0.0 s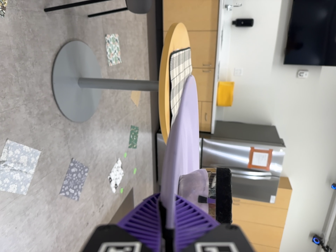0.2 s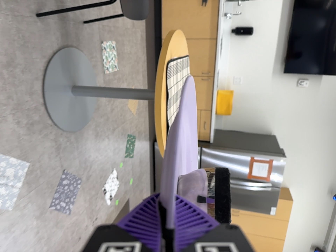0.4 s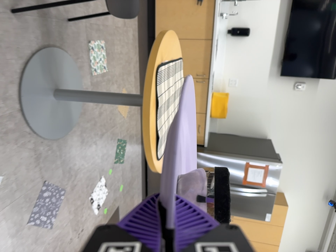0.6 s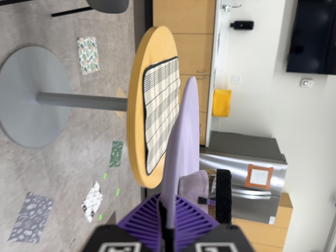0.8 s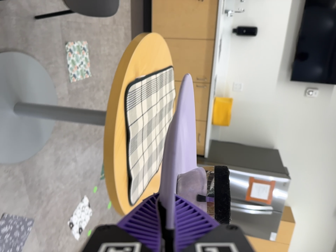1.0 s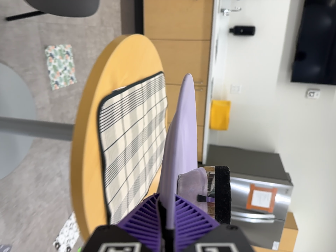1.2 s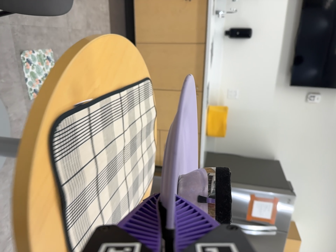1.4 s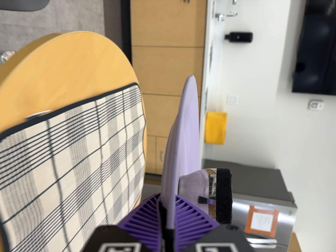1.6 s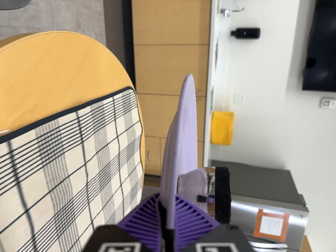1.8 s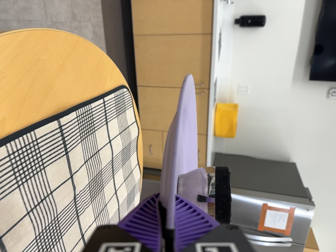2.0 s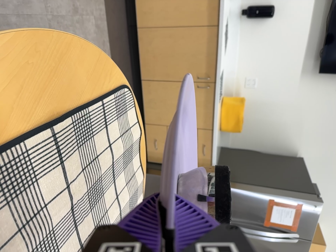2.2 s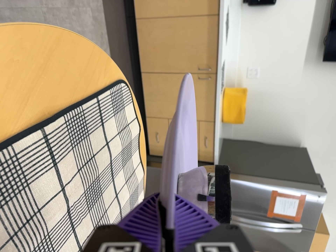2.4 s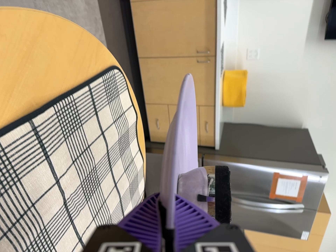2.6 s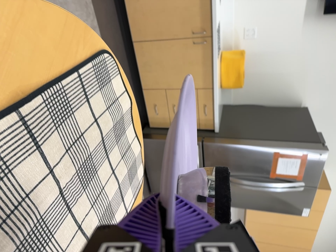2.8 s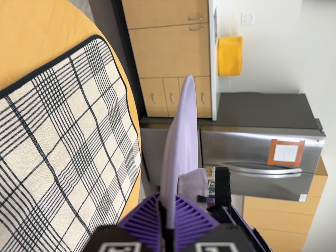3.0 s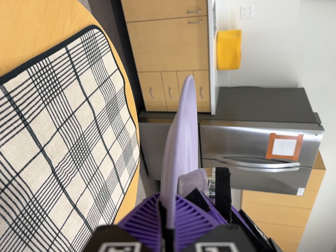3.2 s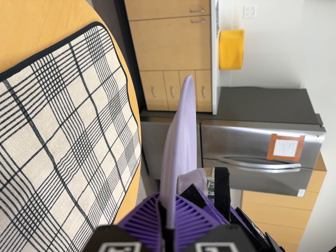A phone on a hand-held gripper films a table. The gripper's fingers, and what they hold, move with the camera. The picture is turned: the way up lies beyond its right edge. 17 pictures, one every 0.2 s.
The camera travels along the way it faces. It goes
forward.
0.0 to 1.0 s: The camera travels forward and toward the top of its view, about 70 cm, so what stands in front looms larger.
1.0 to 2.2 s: The camera travels forward, about 50 cm, so what stands in front looms larger.
2.2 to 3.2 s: The camera travels forward, about 5 cm, so what stands in front looms larger. Its aim tips toward the bottom of its view by about 10 degrees, and the scene shifts upward.
The film runs forward here.
